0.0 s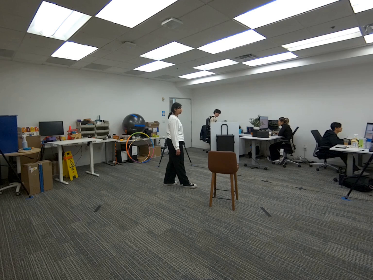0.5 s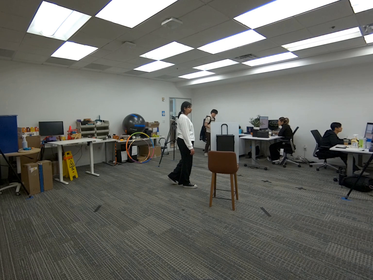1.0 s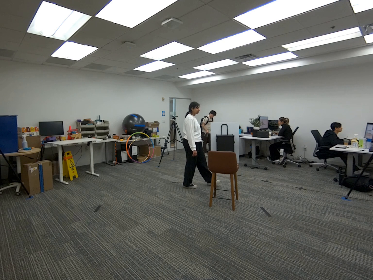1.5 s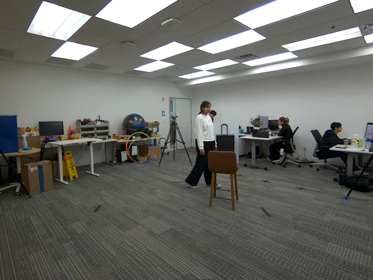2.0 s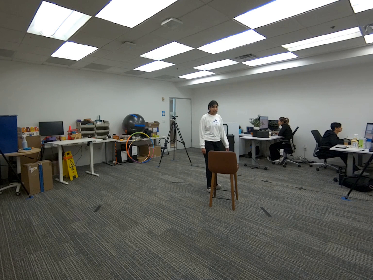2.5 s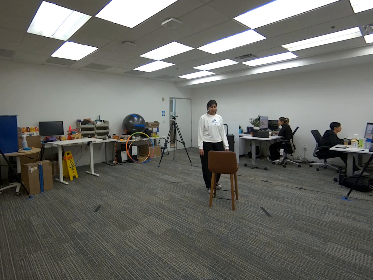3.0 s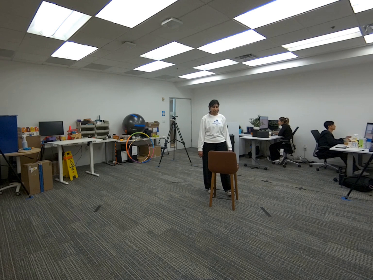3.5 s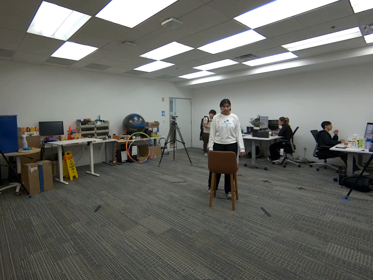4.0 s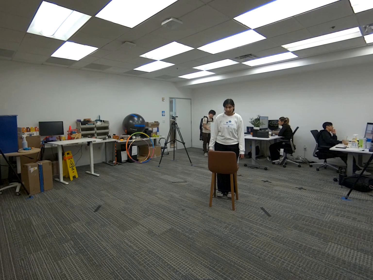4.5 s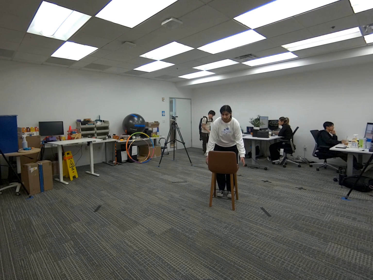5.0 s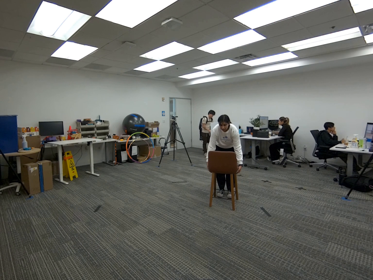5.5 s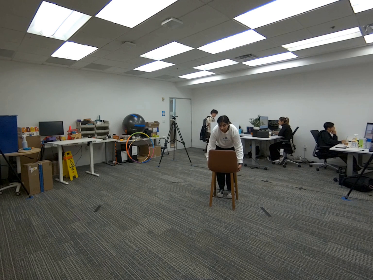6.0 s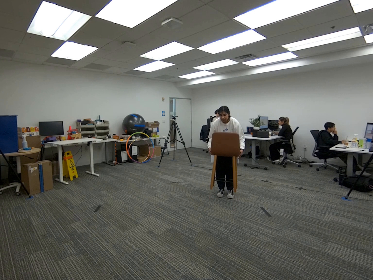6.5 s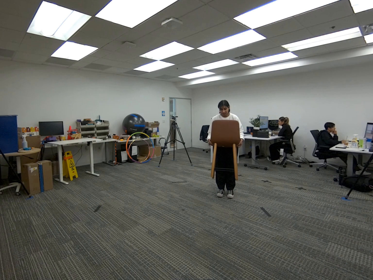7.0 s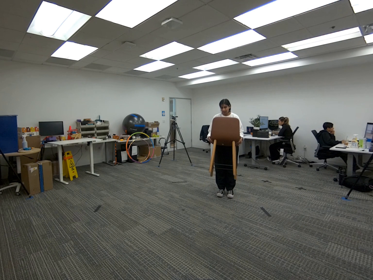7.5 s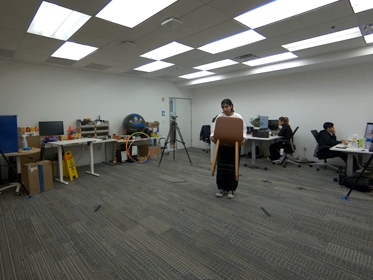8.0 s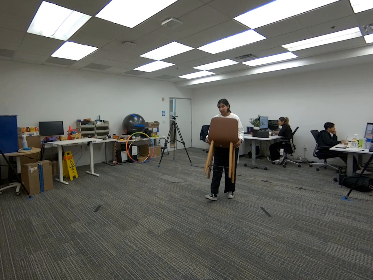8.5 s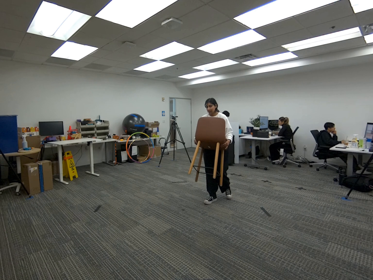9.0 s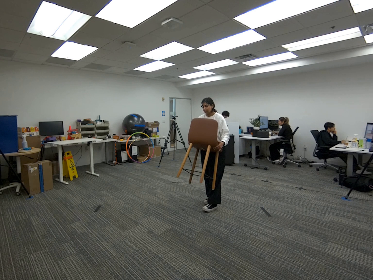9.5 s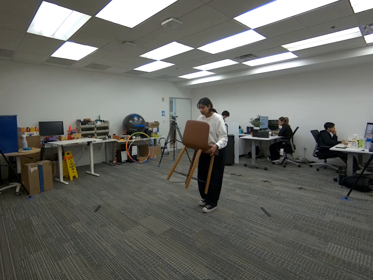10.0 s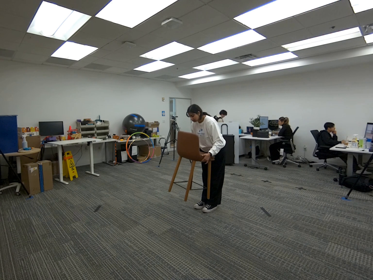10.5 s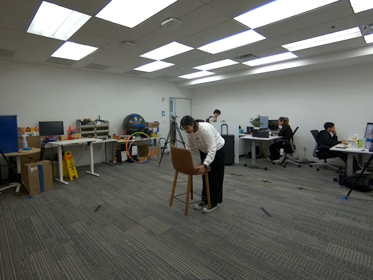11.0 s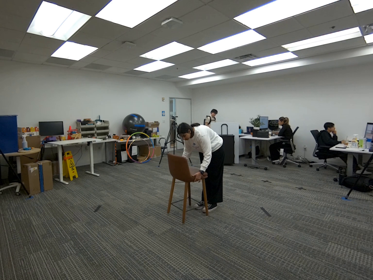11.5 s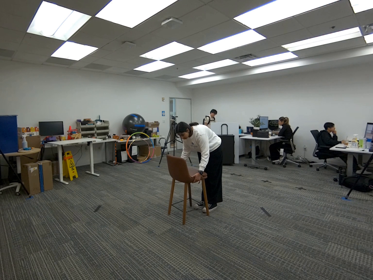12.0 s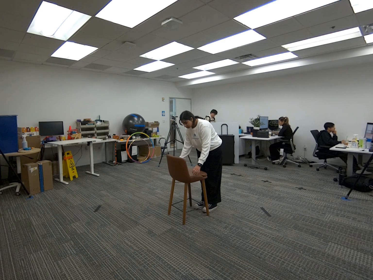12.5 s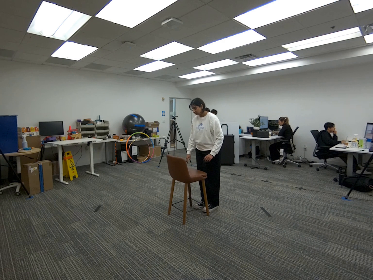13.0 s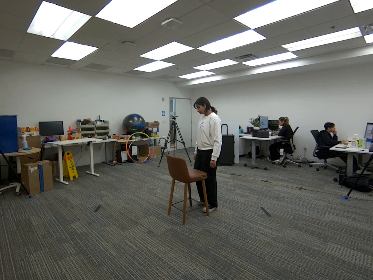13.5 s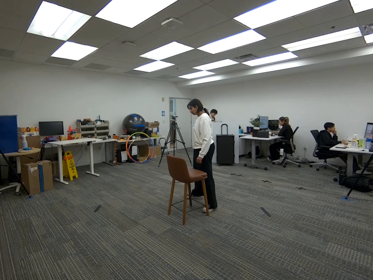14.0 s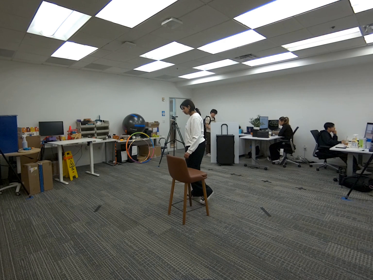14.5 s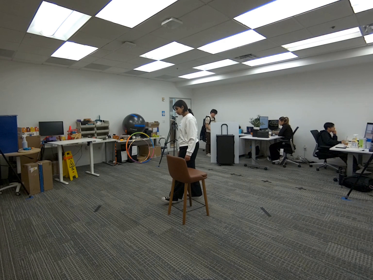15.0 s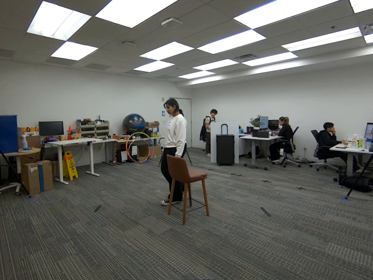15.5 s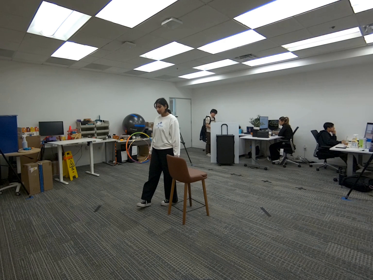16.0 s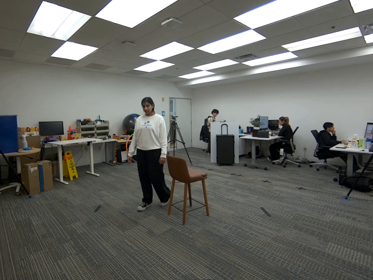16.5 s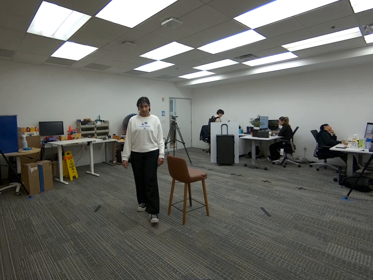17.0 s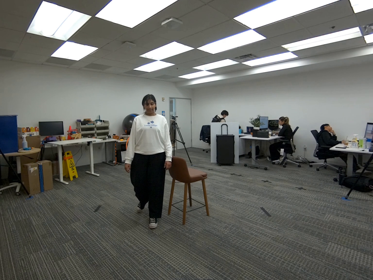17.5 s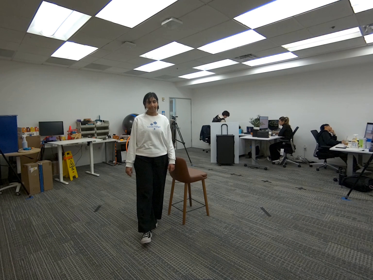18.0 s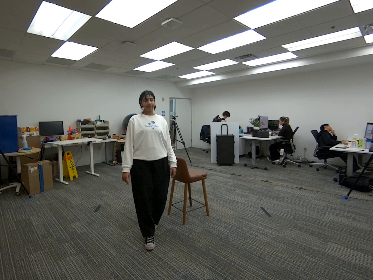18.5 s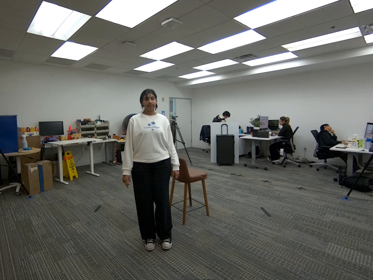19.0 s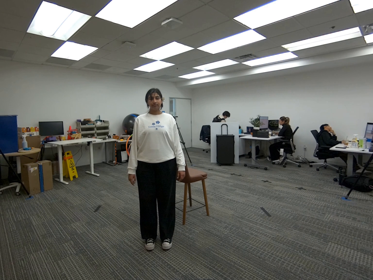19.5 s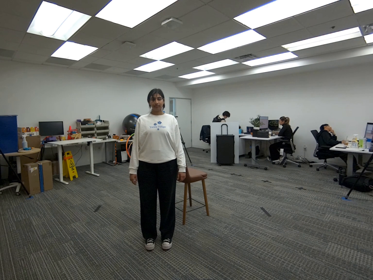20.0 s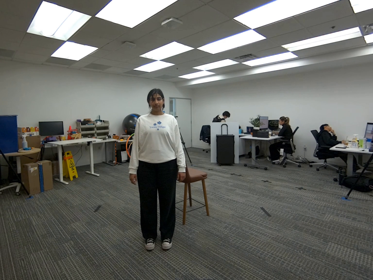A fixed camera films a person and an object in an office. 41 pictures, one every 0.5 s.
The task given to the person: Walk over to the tall bar stool and pick up the tall bar stool from the sides using both hands and place the tall bar stool on the ground.
